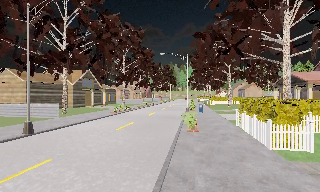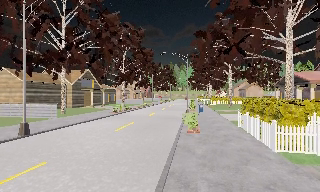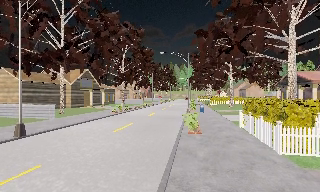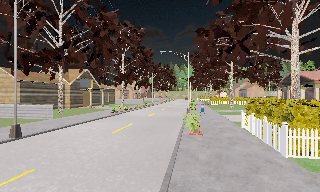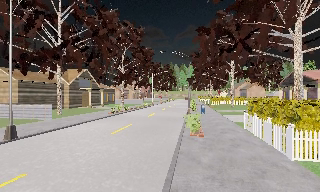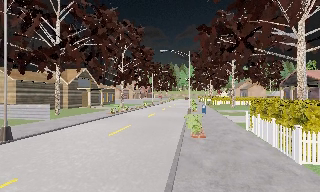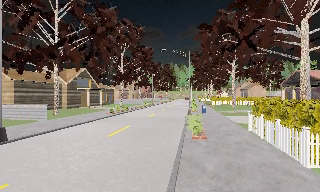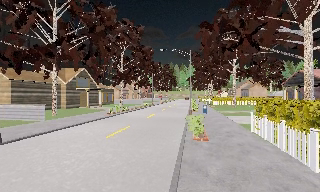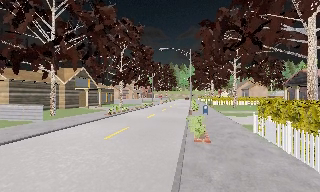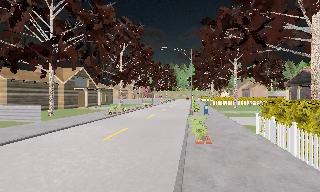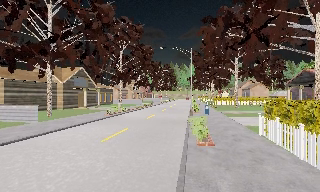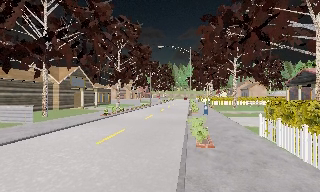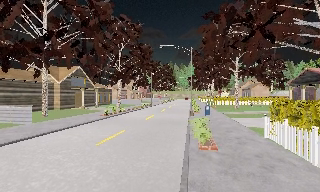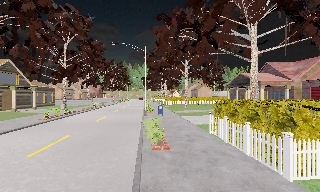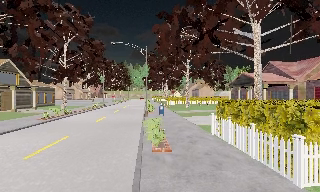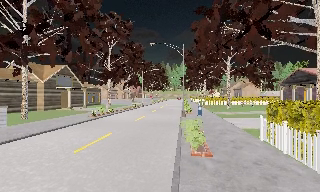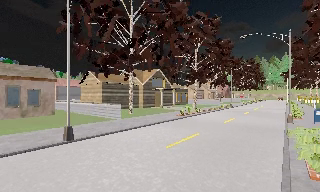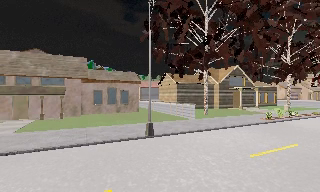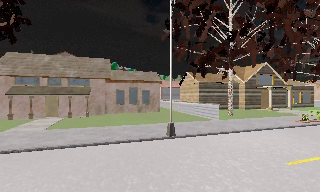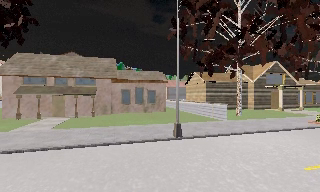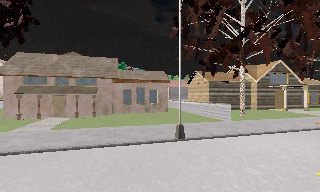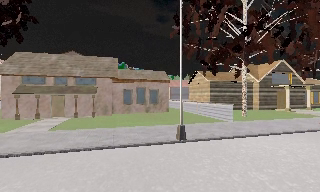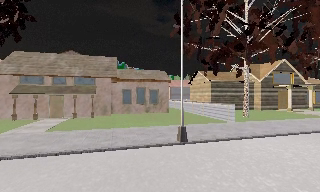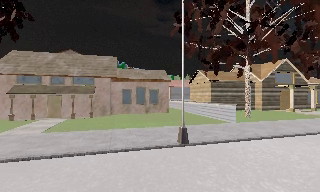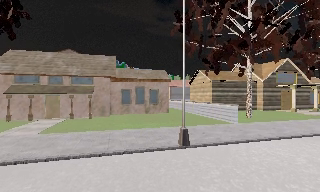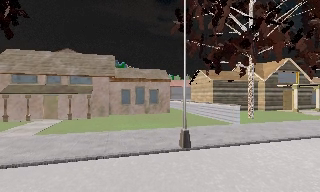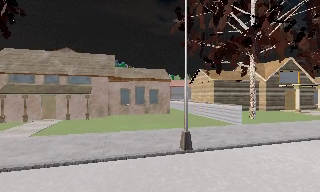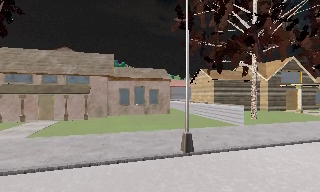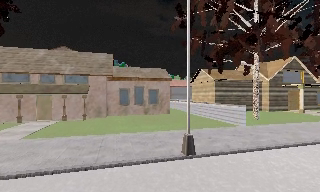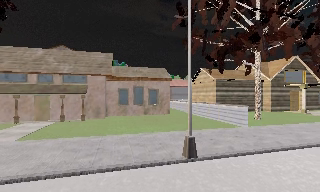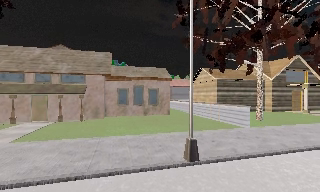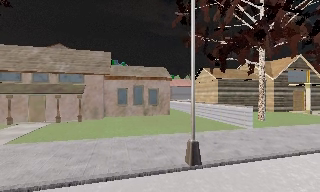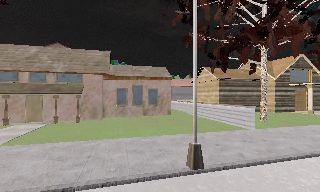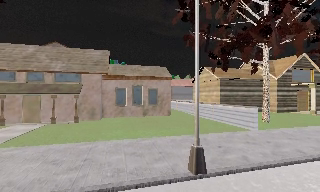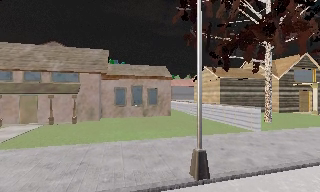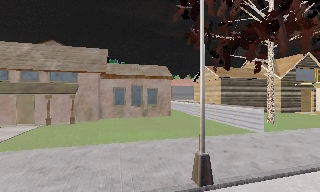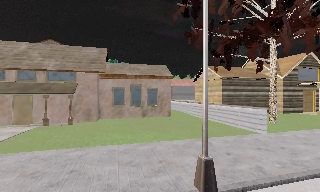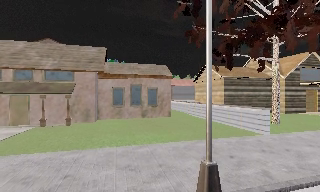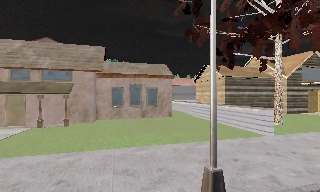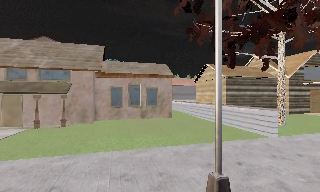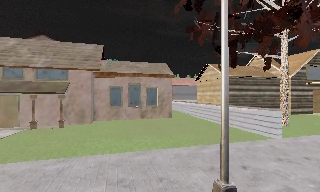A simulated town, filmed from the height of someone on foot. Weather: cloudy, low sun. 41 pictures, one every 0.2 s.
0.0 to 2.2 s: The camera travels forward, about 3 m, so what stands in front looms larger.
2.2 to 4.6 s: The scene slides to the right, as the camera pans about 65 degrees to its left. It travels forward, about 3 m.
4.6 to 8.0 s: The camera travels forward, about 4.5 m, so what stands in front looms larger.
The film runs forward here.
